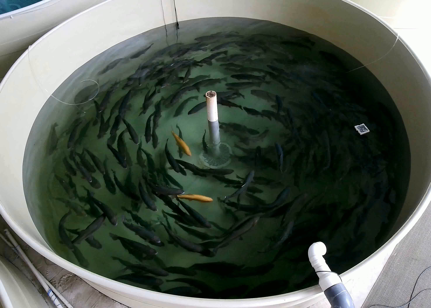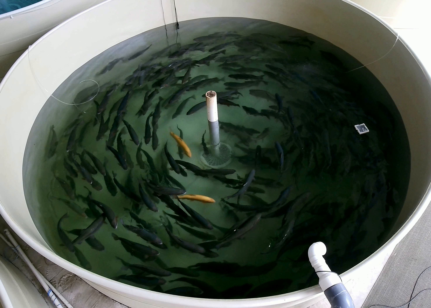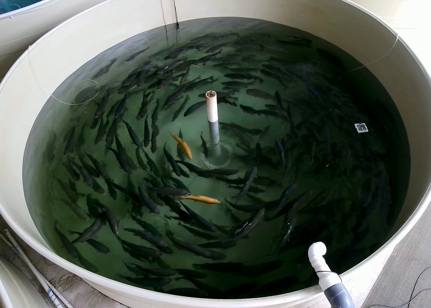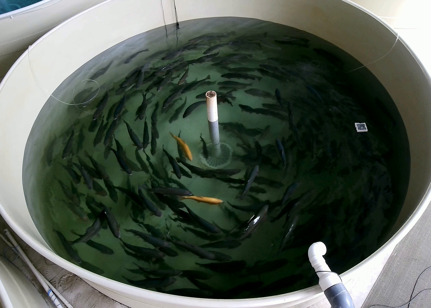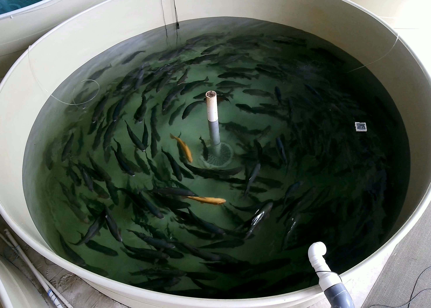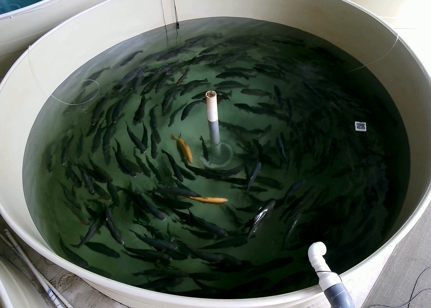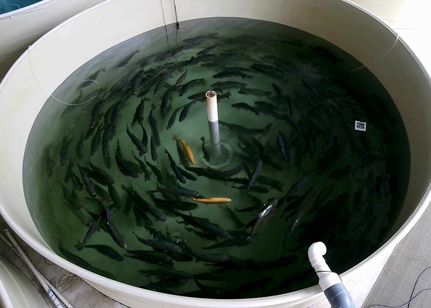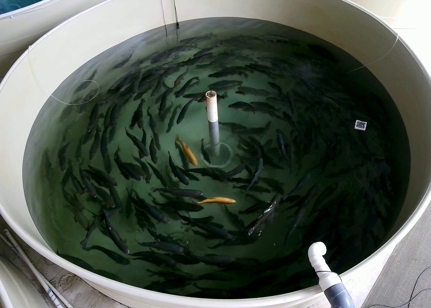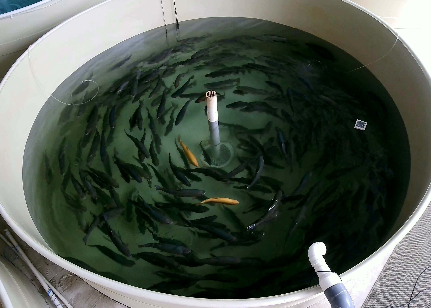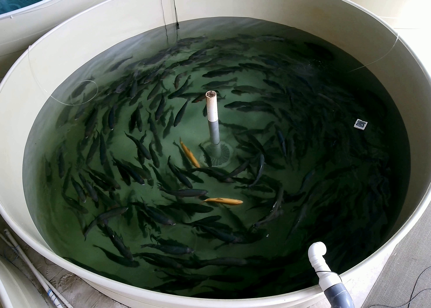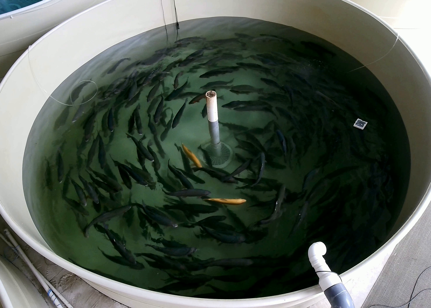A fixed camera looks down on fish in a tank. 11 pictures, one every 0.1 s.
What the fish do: Normal cruising.
